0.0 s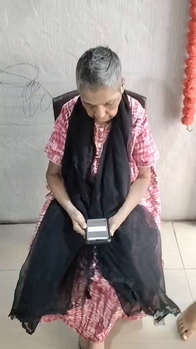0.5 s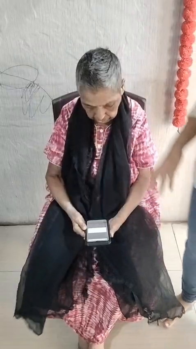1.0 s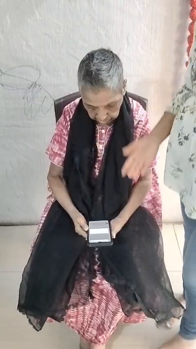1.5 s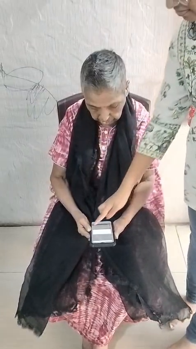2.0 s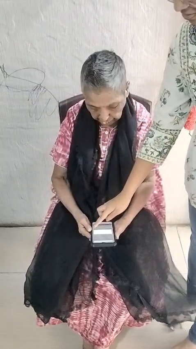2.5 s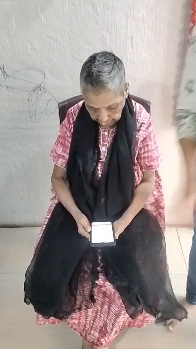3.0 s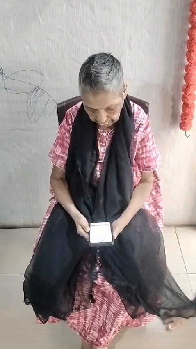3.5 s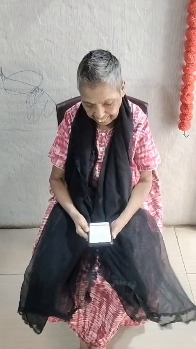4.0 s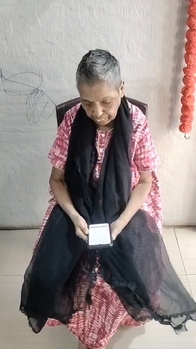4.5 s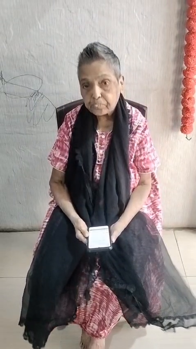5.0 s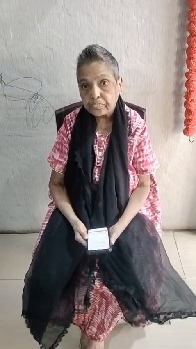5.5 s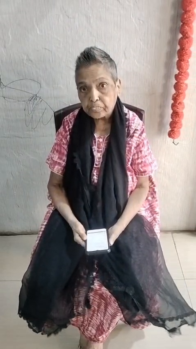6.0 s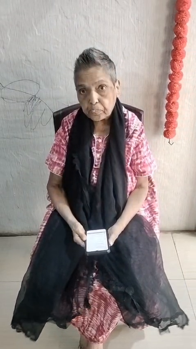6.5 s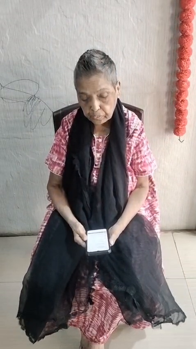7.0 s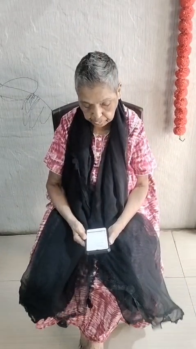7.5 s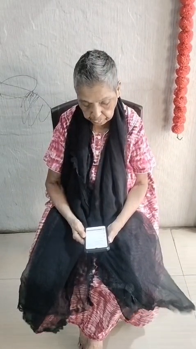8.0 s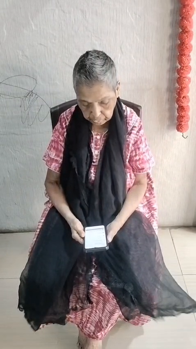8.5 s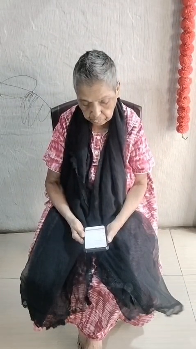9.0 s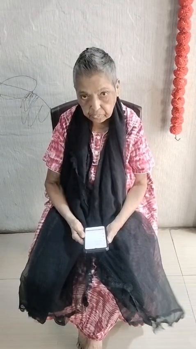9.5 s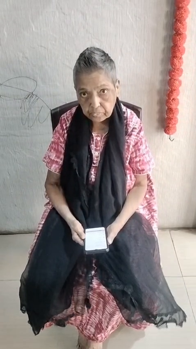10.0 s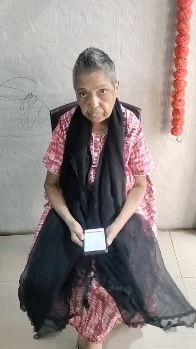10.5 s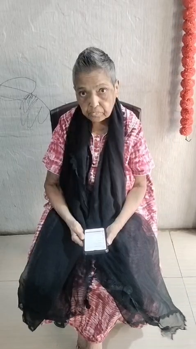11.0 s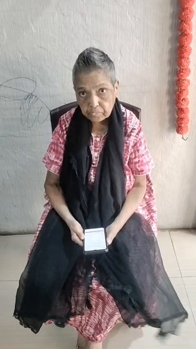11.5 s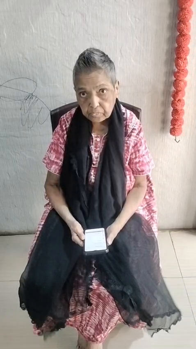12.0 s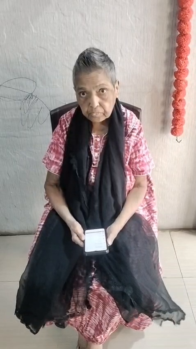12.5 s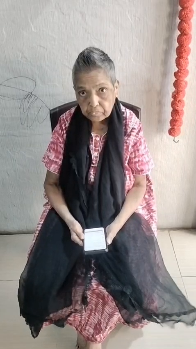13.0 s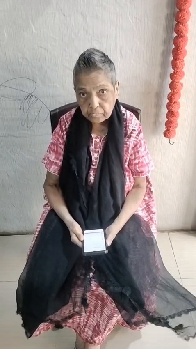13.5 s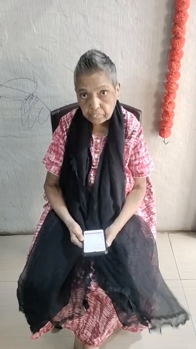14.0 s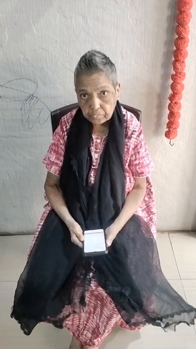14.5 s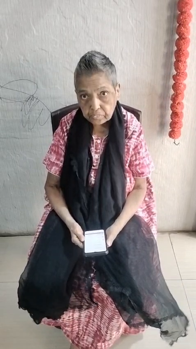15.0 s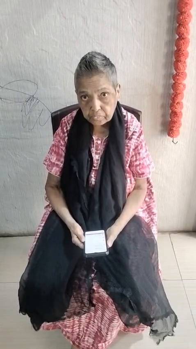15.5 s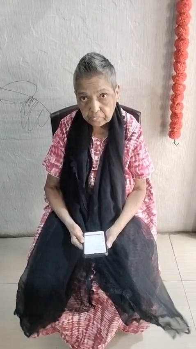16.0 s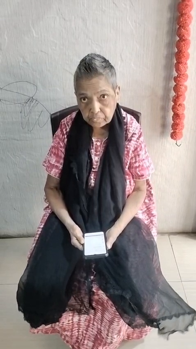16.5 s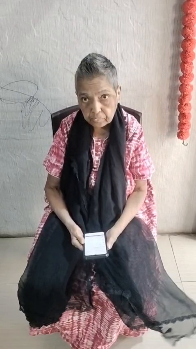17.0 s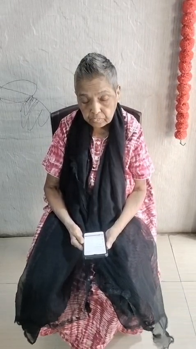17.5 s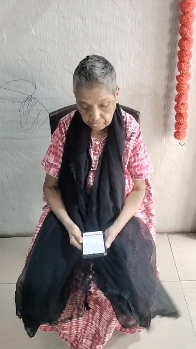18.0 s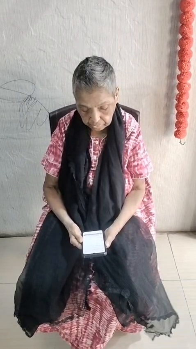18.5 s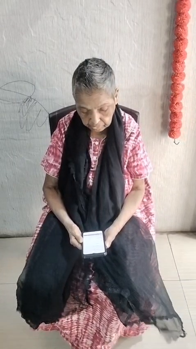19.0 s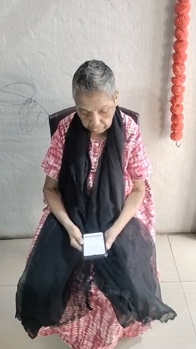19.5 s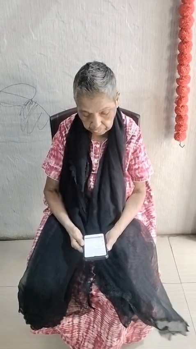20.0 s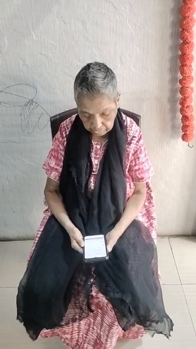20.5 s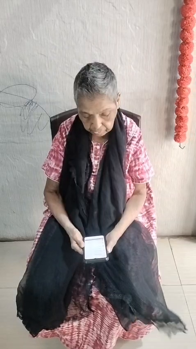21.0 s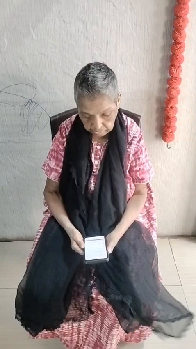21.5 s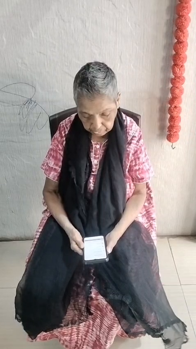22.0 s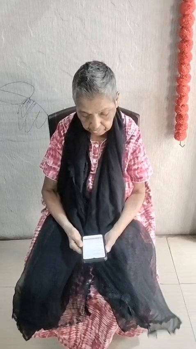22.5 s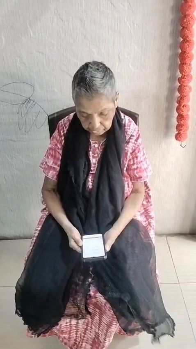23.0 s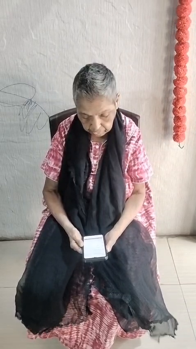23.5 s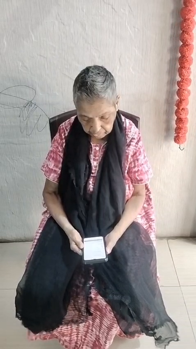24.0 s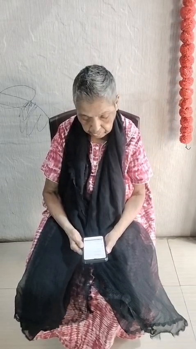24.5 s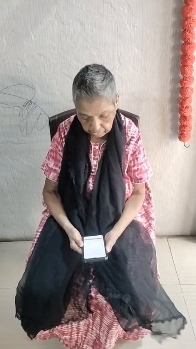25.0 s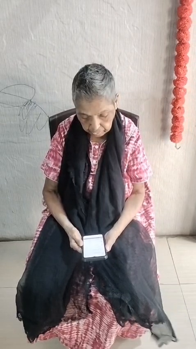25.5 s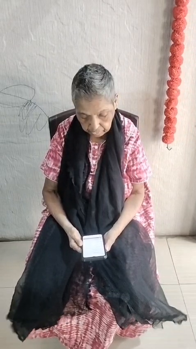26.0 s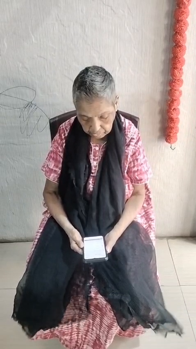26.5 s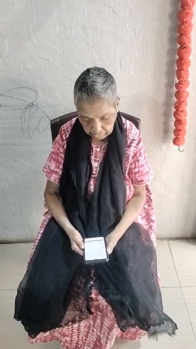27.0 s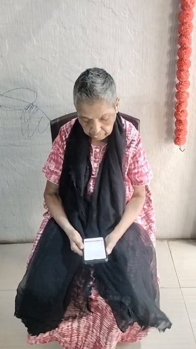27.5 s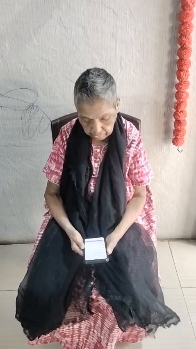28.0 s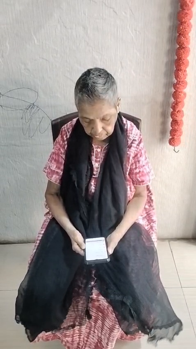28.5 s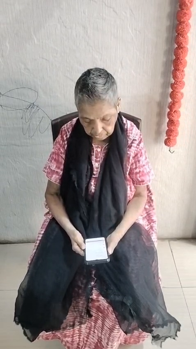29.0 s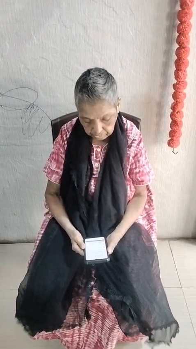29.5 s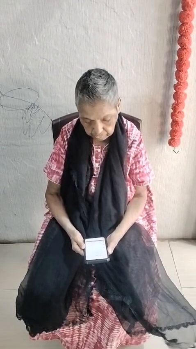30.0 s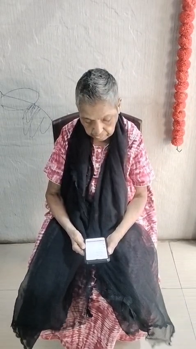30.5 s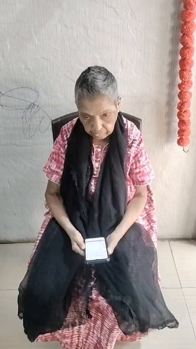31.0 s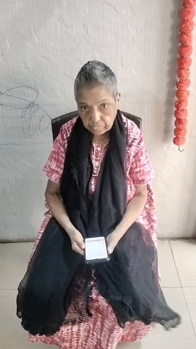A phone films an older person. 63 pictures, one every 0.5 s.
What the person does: Sitting.
